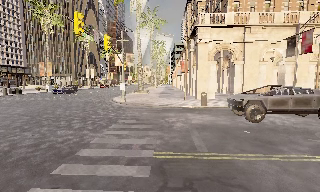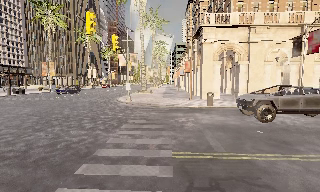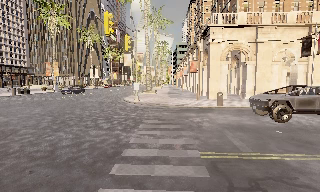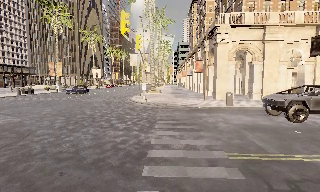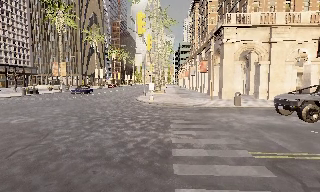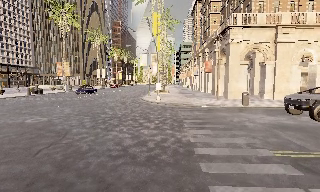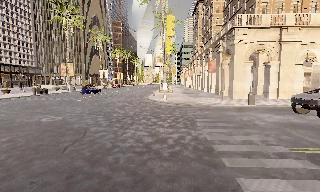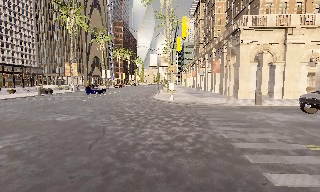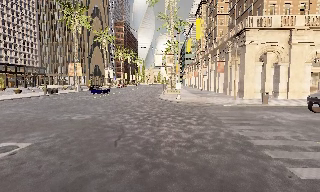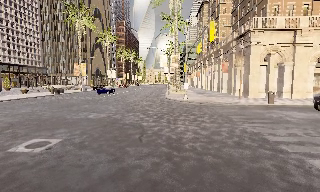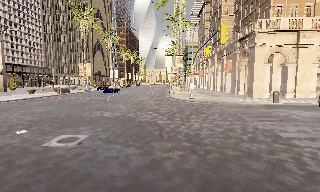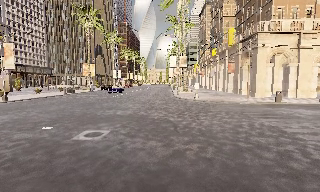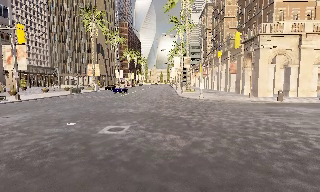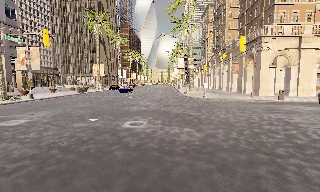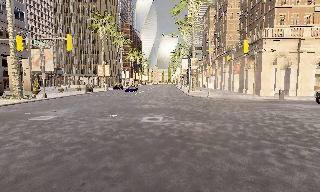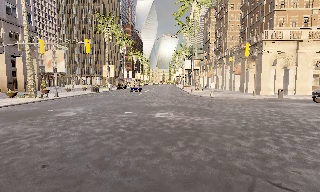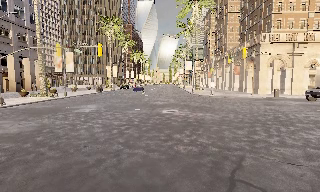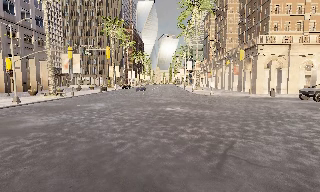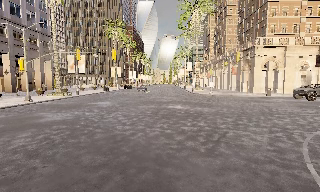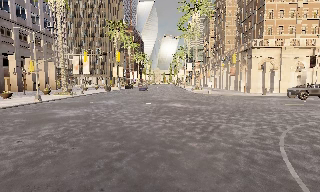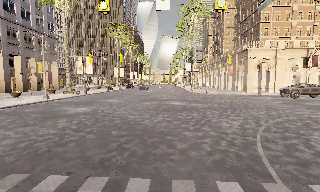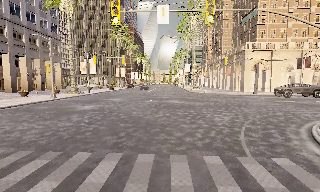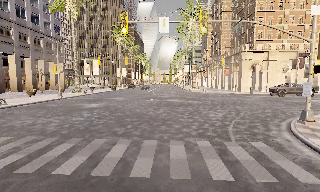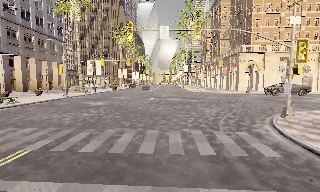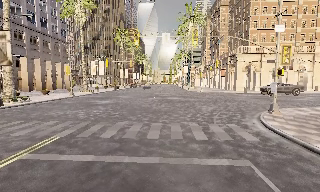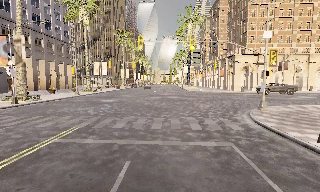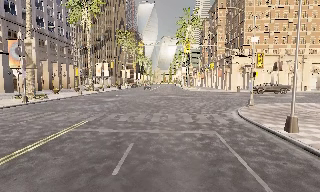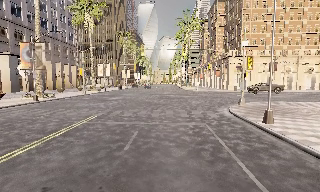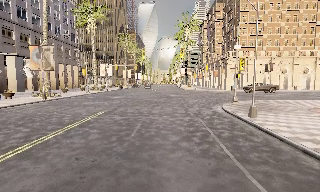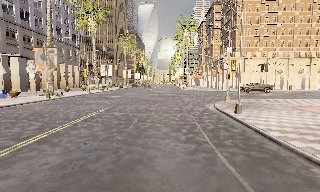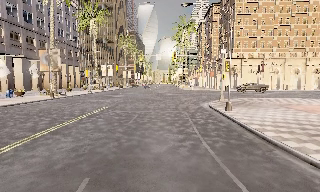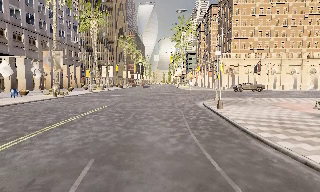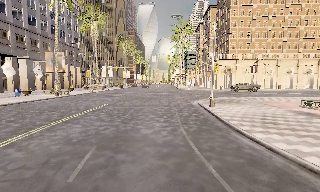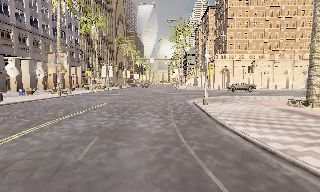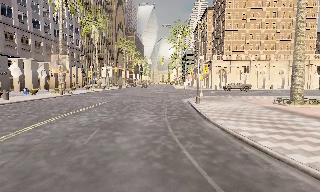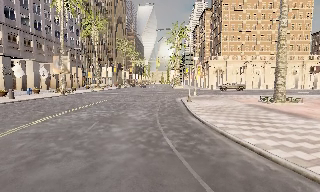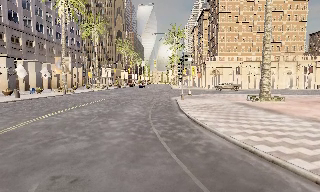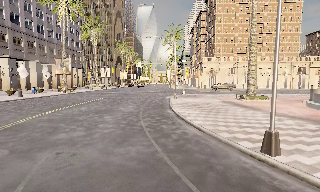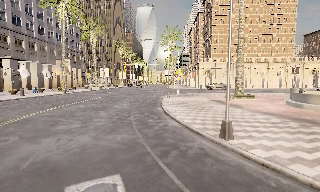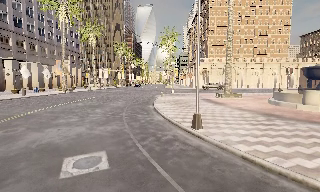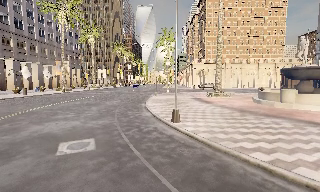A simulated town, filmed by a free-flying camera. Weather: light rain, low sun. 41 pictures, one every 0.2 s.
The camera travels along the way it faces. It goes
backward.
0.0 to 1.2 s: The camera travels to its left, about 5 m, so close, fixed things drift to the right.
1.2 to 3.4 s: The camera travels backward and to its left, about 12 m, so what stands in front gets smaller.
3.4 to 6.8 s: The camera travels backward, about 20 m, so what stands in front gets smaller.
6.8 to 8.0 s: The camera travels backward and to its right, about 9 m, so what stands in front gets smaller.
The film runs backward here.
